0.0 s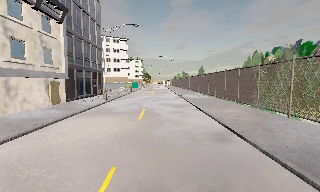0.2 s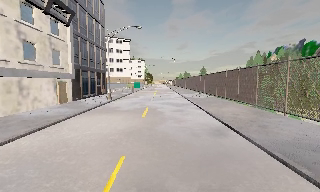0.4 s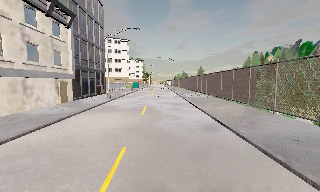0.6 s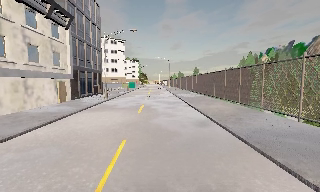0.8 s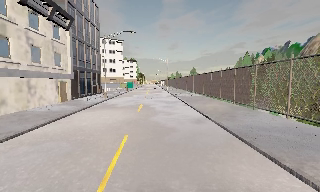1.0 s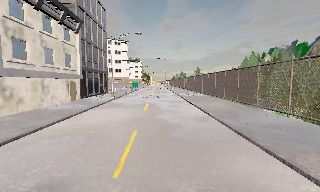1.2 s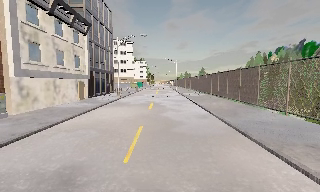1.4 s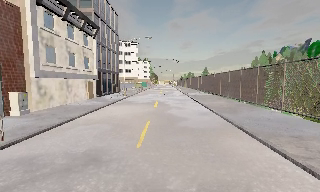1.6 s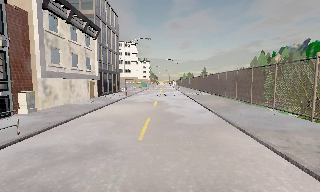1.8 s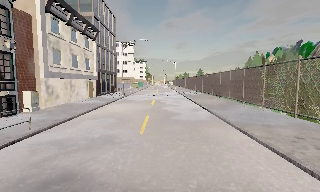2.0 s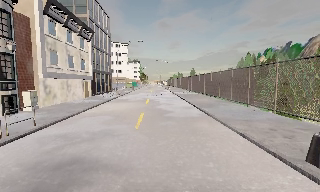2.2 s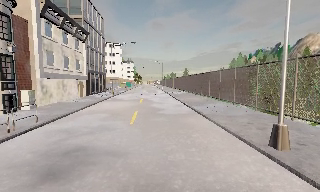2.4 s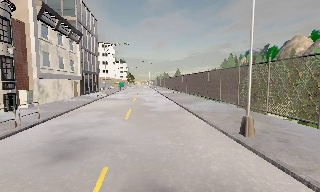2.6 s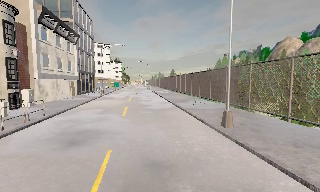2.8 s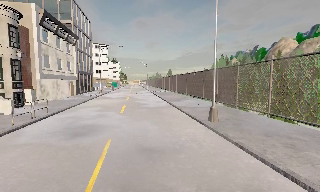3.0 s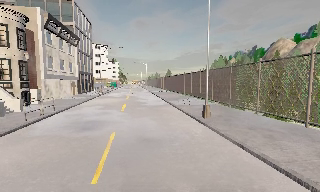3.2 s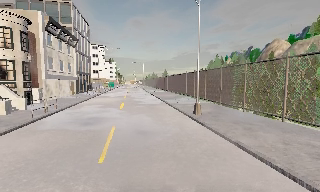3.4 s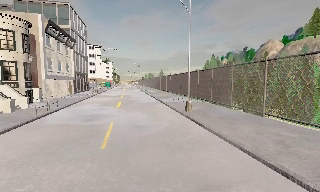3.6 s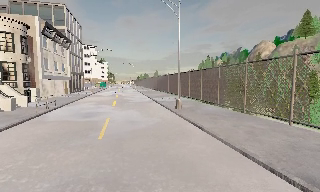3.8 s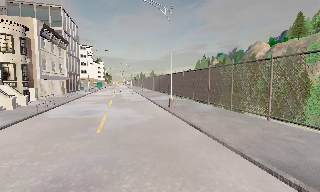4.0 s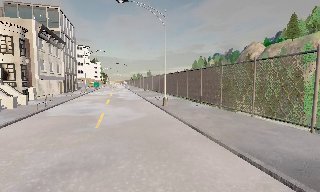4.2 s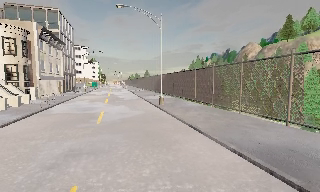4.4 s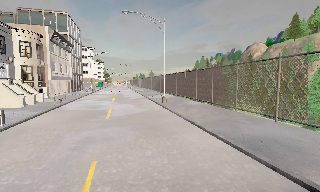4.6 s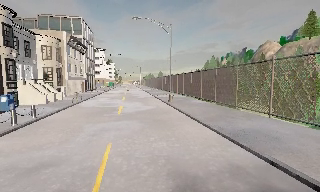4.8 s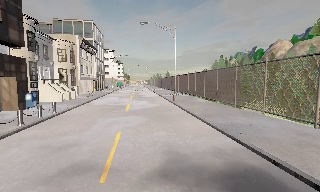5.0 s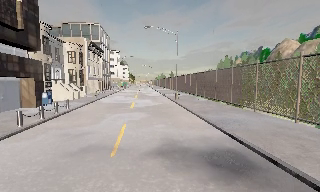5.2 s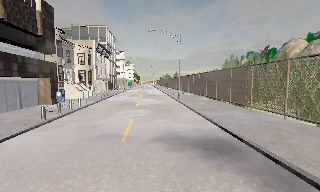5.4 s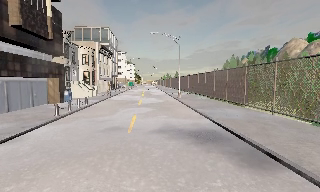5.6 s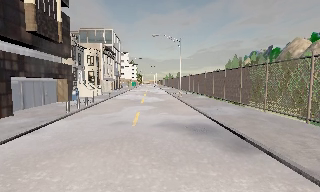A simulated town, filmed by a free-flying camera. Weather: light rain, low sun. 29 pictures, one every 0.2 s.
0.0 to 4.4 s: The camera pans to its right, which is clockwise from overhead, by about 15 degrees. It travels backward, about 17 m, so what stands in front gets smaller.
4.4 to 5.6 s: The camera pans to its left, which is counterclockwise from overhead, by about 10 degrees. It travels backward, about 6 m, so what stands in front gets smaller.
The film runs backward here.
